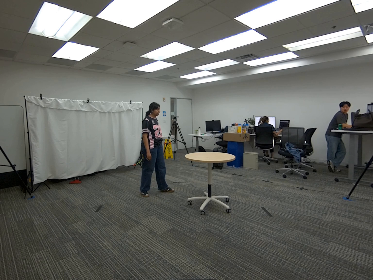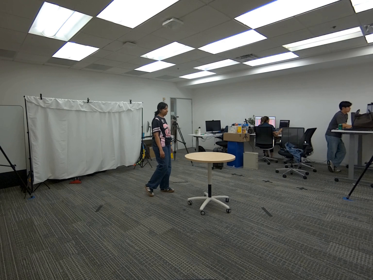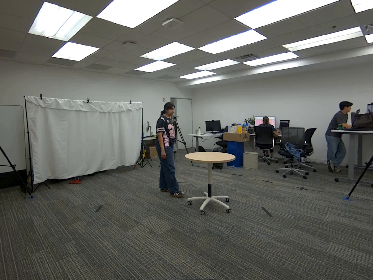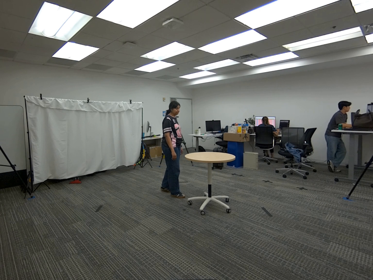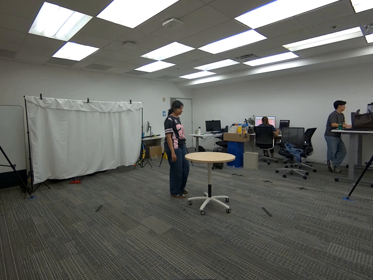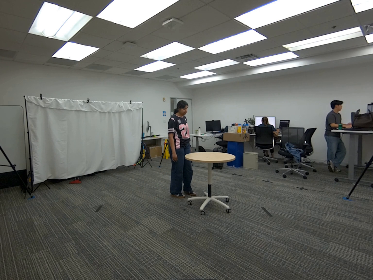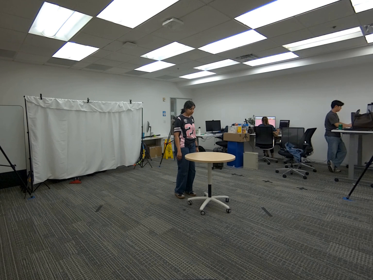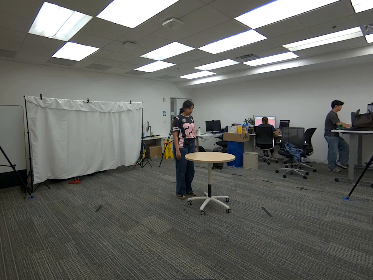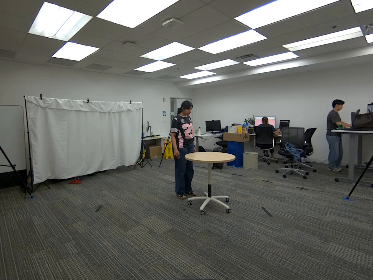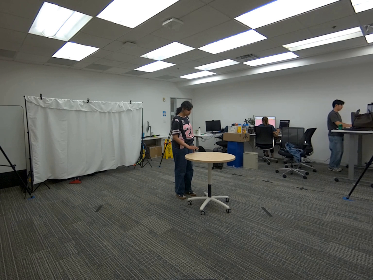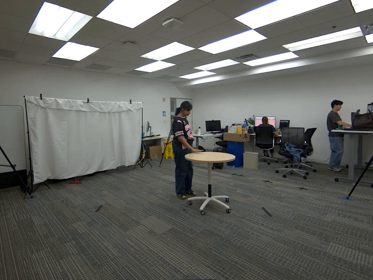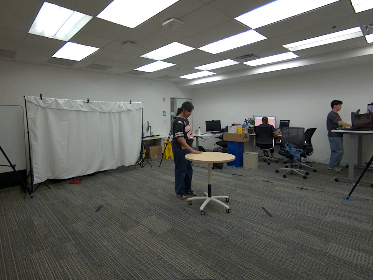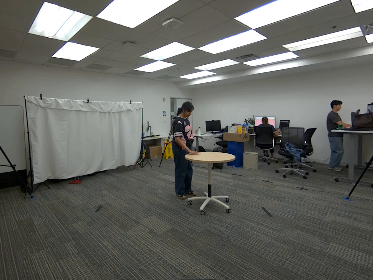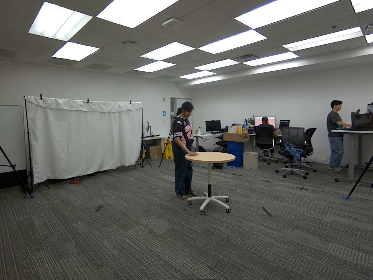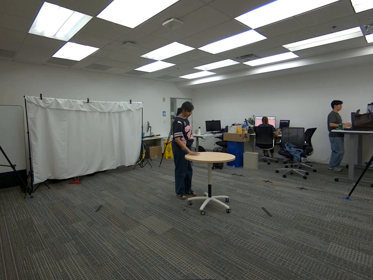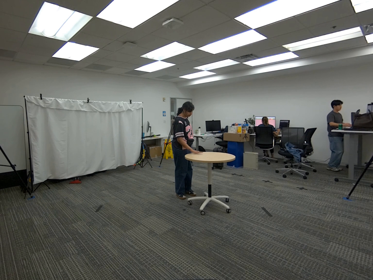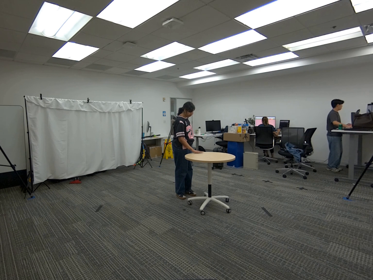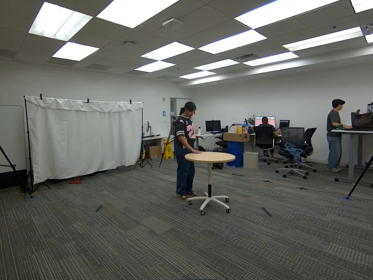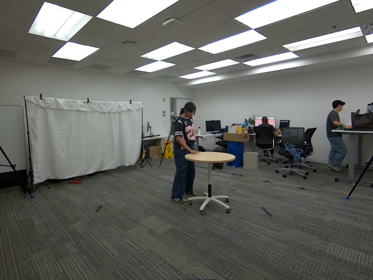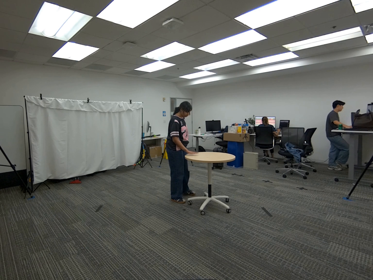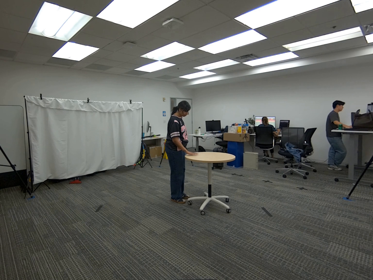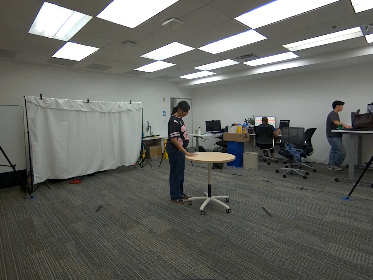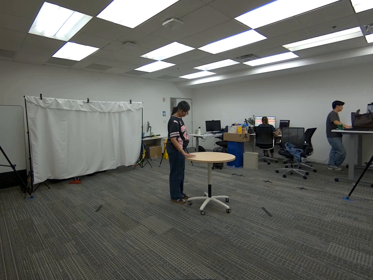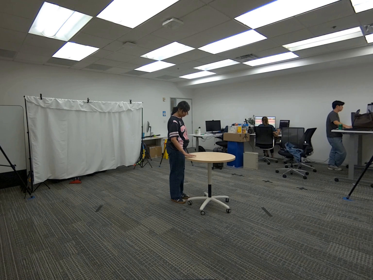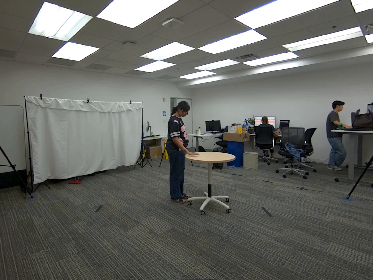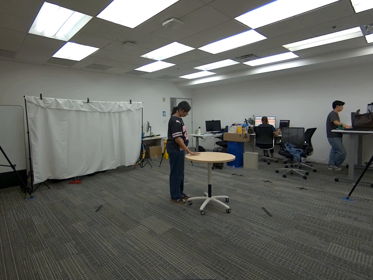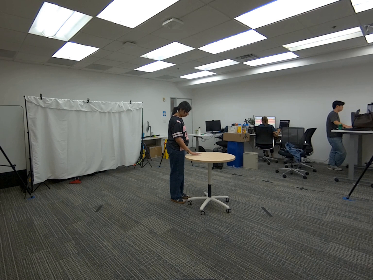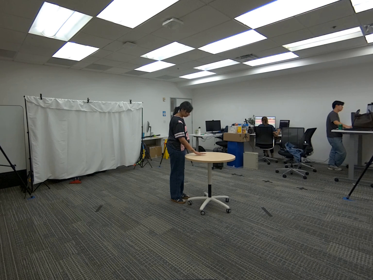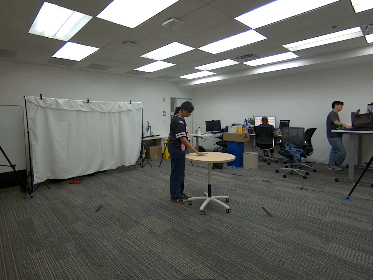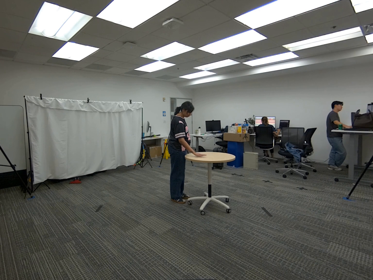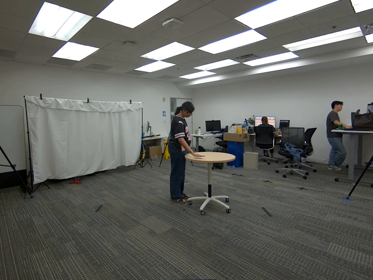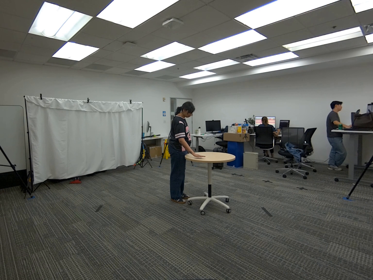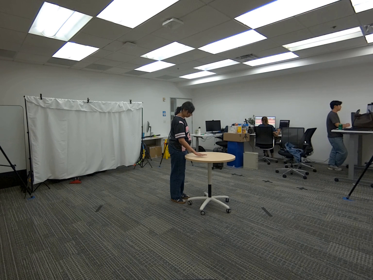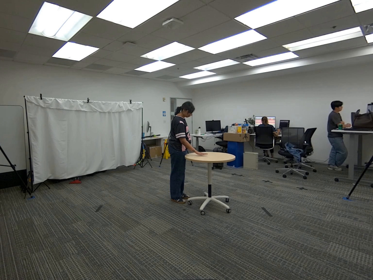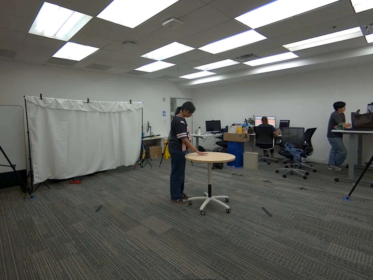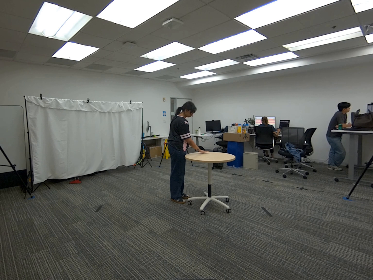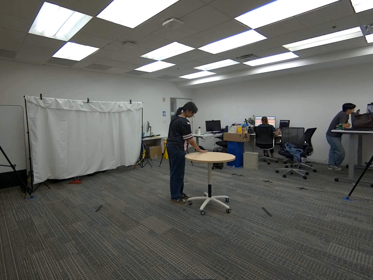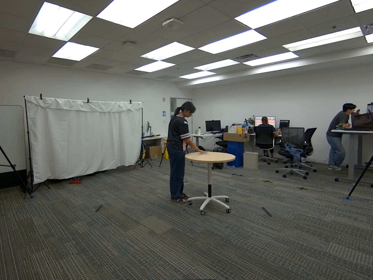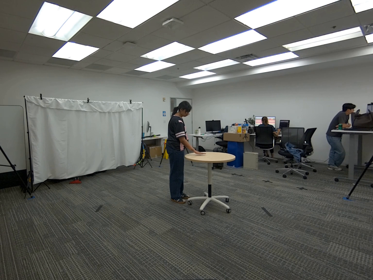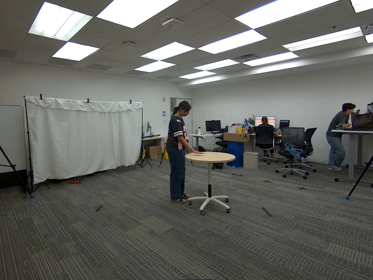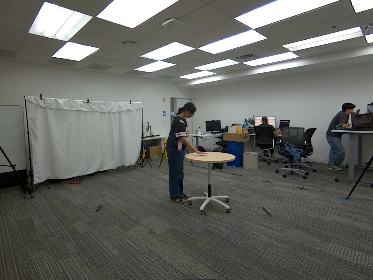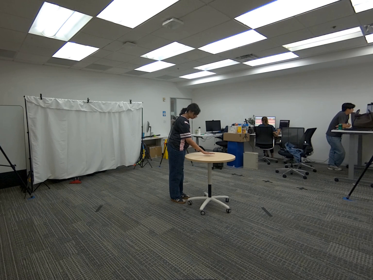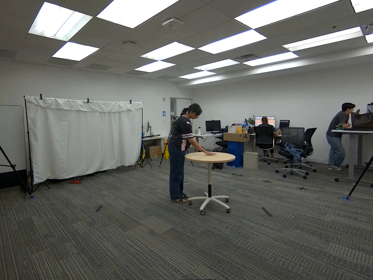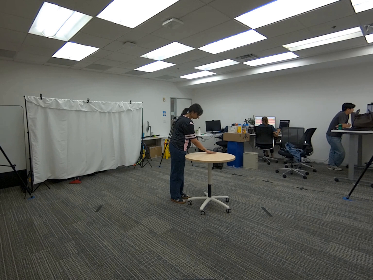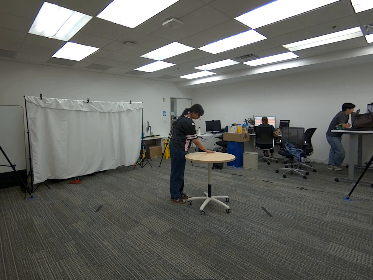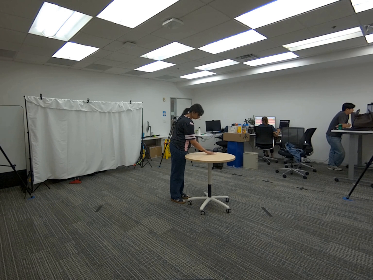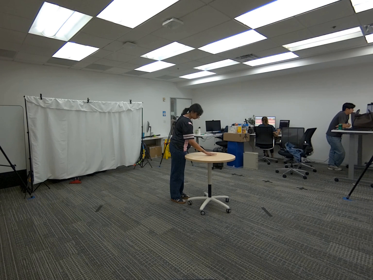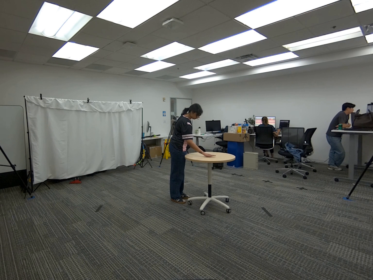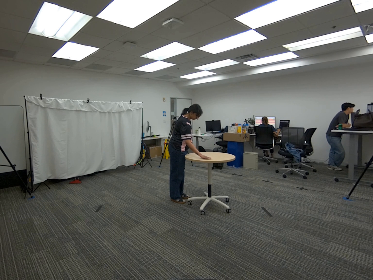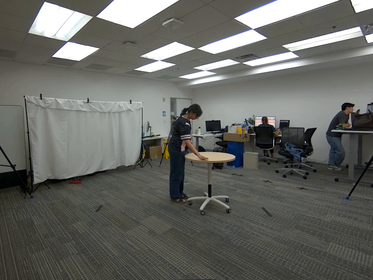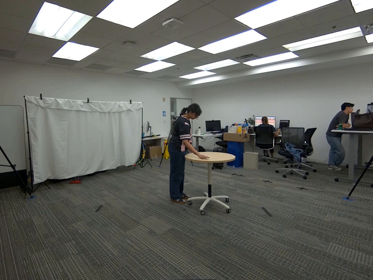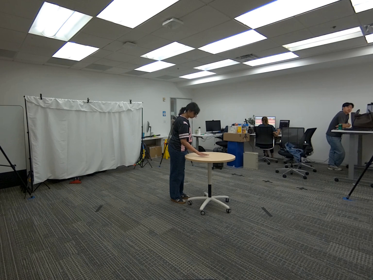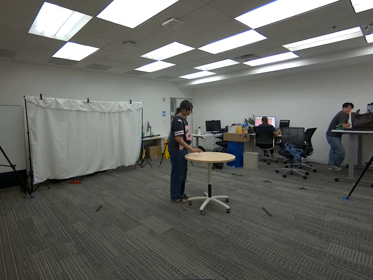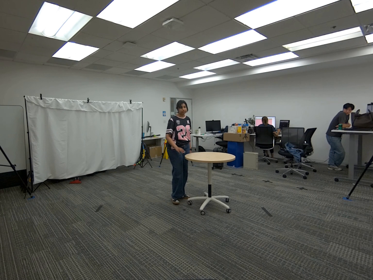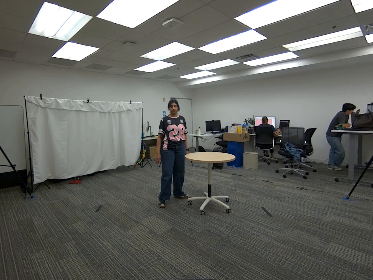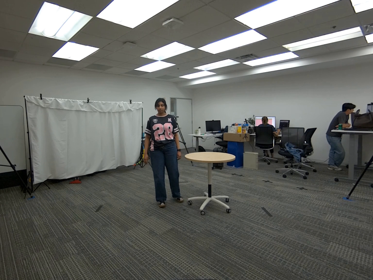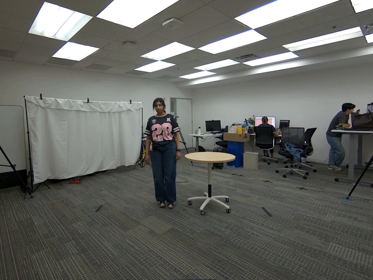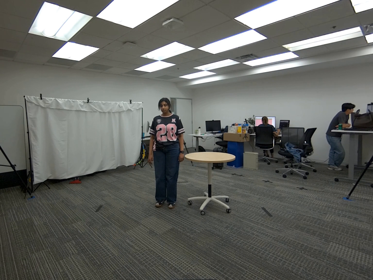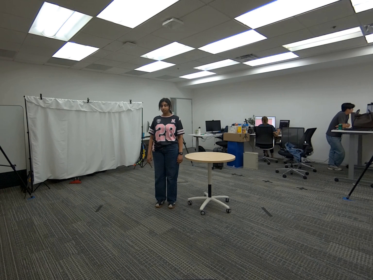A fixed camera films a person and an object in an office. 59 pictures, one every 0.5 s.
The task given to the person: Walk to the round table, place your right hand on the table and perform a wiping action. Do this around the entire top of the table until finished.
